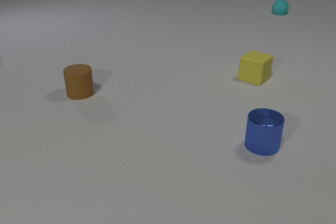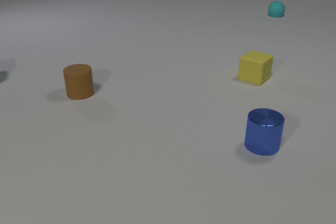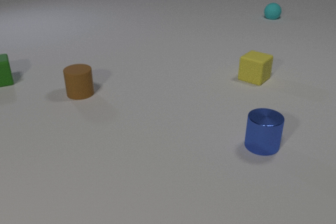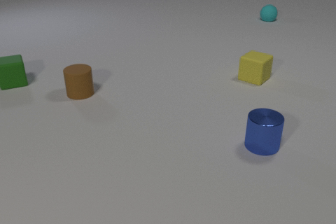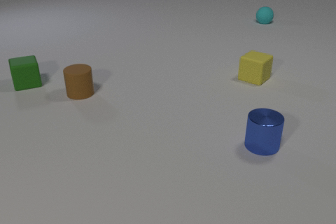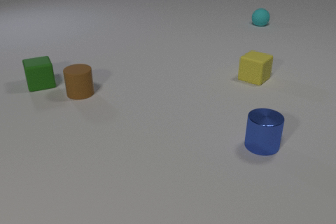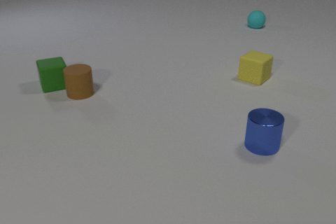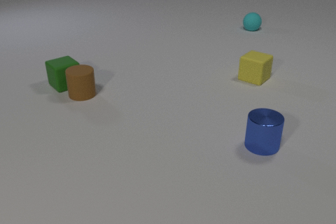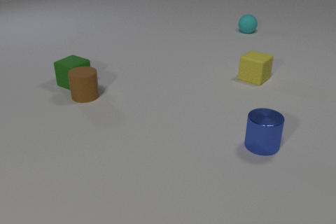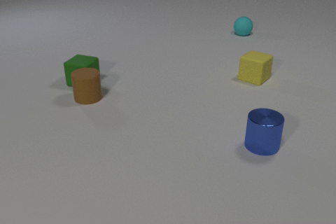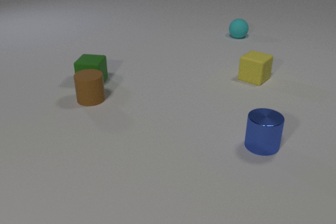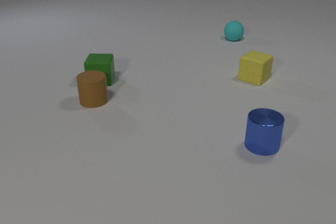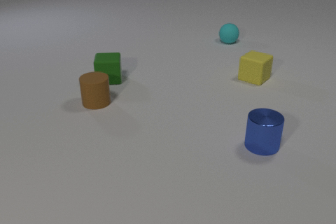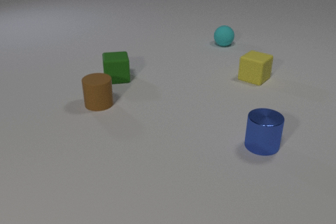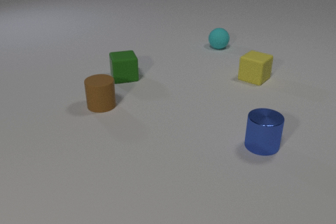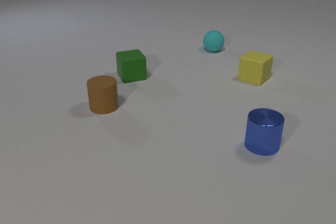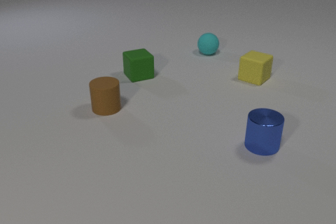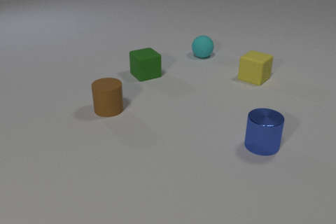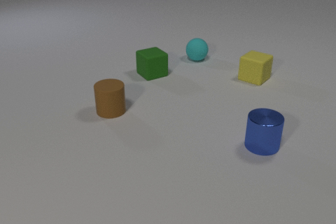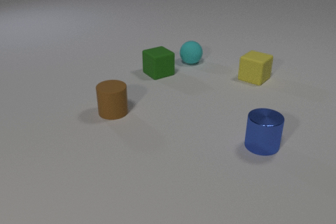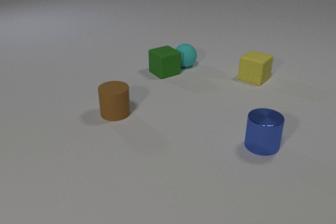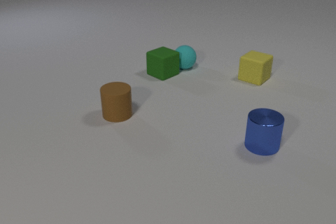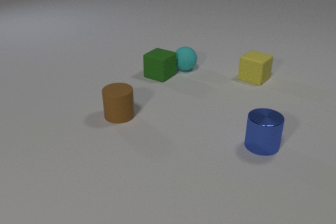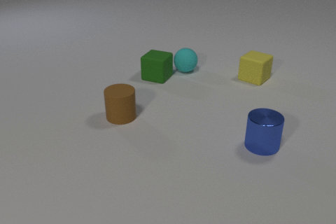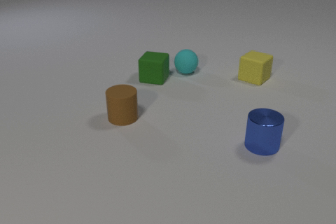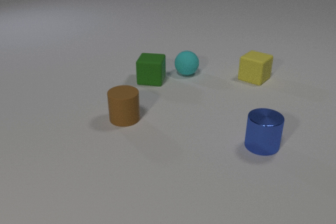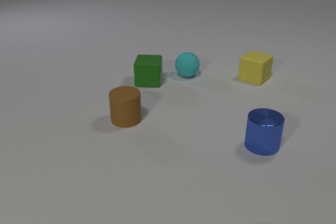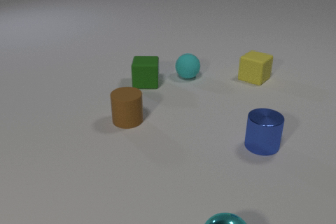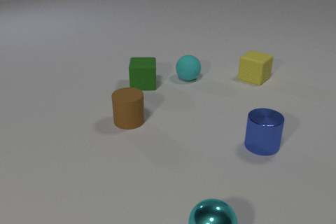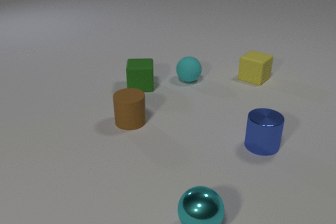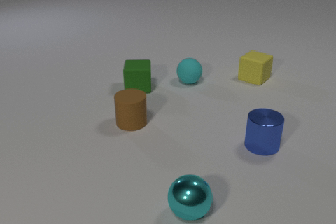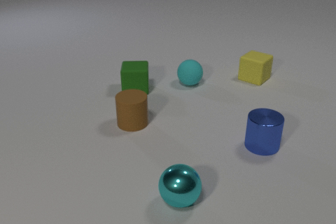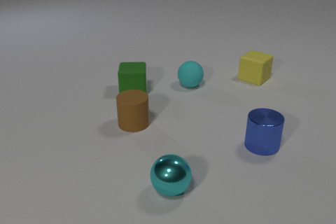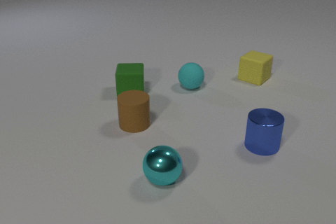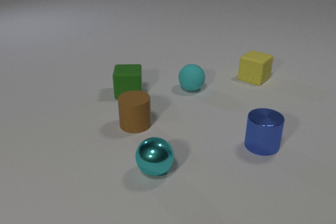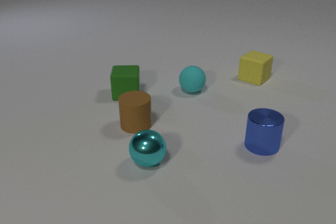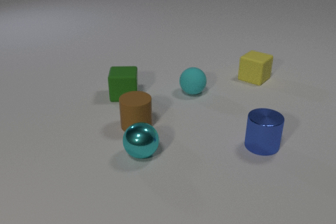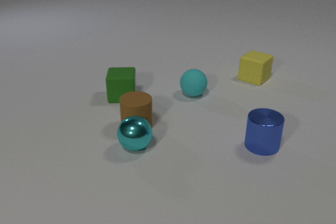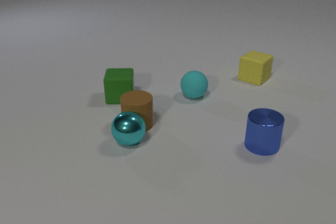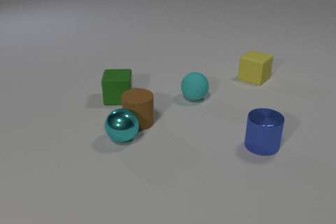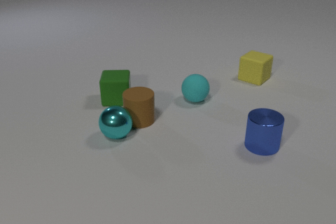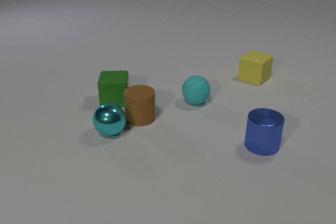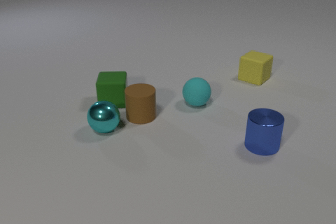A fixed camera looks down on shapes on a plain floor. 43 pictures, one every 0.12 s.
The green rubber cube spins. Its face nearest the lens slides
to the right.
The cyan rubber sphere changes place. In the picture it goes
toward the camera.
0.00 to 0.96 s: The green rubber cube comes in at the left edge, slides to the right and toward the camera, spins counterclockwise seen from above by about 30 degrees, its near face sliding to the right. The brown rubber cylinder slides toward the camera. The cyan rubber sphere rolls toward the camera and to the left. The green rubber cube and the brown rubber cylinder collide.
0.96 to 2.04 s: The green rubber cube slides to the right, spins so that its near face slides to the right, counterclockwise seen from above. The brown rubber cylinder slides toward the camera and to the right. The cyan rubber sphere rolls toward the camera and to the left.
2.04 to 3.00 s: The green rubber cube slides toward the camera and to the right, spins counterclockwise seen from above by about 45 degrees, its near face sliding to the right. The brown rubber cylinder slides toward the camera and to the right. The cyan rubber sphere rolls toward the camera. The green rubber cube and the cyan rubber sphere collide.
3.00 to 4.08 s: The green rubber cube slides toward the camera and to the left. The brown rubber cylinder slides toward the camera and to the right. The cyan rubber sphere rolls toward the camera. The cyan metal sphere comes in at the bottom edge, rolls away from the camera and to the left.
4.08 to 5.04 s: The green rubber cube slides toward the camera and to the left. The brown rubber cylinder slides away from the camera. The cyan rubber sphere rolls toward the camera. The cyan metal sphere rolls away from the camera and to the left. The brown rubber cylinder and the cyan metal sphere collide.
What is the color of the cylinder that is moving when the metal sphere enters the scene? brown.
What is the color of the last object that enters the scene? cyan.
How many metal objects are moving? 1.
